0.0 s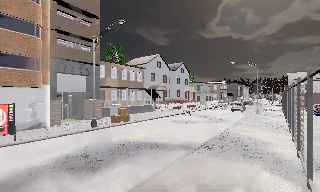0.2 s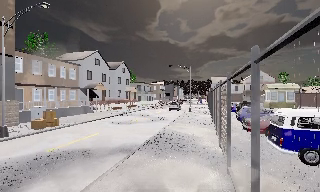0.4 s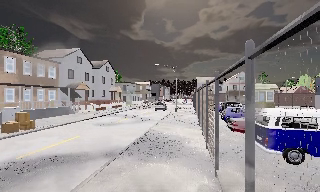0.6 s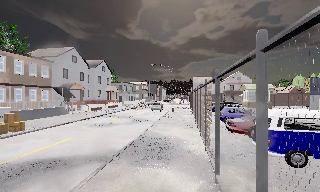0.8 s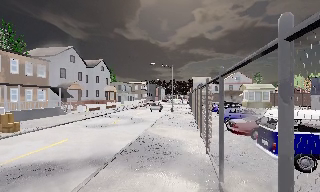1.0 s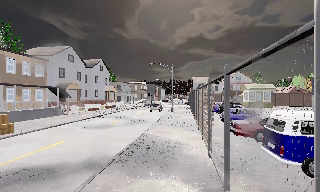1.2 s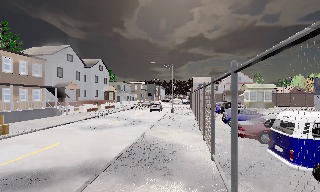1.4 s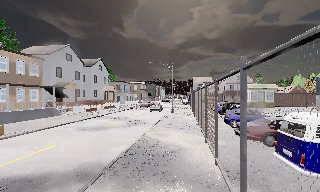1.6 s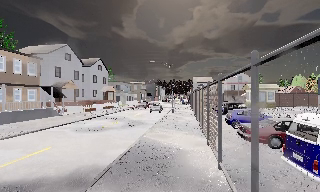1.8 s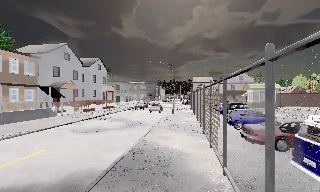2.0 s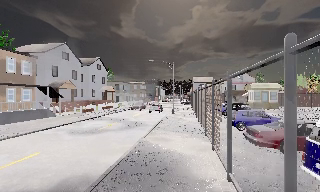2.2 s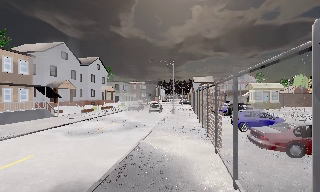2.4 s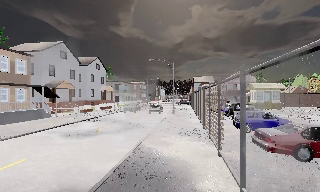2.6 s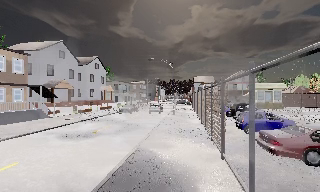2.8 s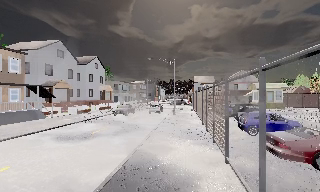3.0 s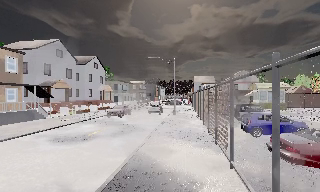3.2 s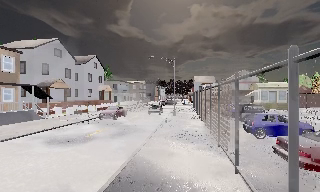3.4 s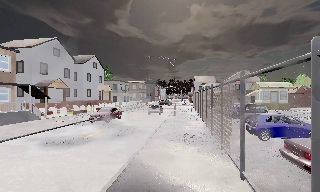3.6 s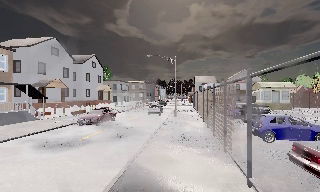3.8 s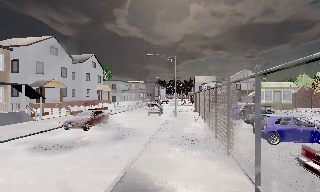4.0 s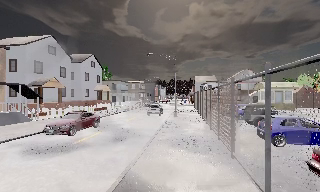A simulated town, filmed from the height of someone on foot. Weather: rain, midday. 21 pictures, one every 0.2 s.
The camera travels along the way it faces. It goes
forward.
0.0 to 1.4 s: The camera pans to its right, which is clockwise from overhead, by about 25 degrees. It travels forward, about 2.5 m, so what stands in front looms larger.
1.4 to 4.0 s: The camera travels forward, about 5 m, so what stands in front looms larger.
The film runs forward here.
